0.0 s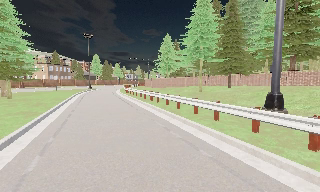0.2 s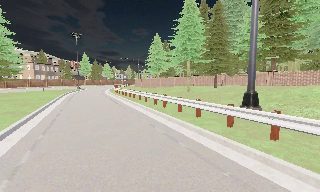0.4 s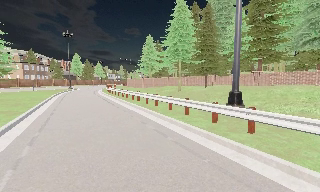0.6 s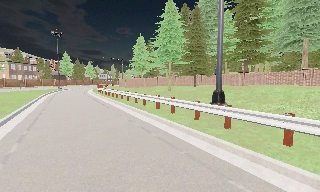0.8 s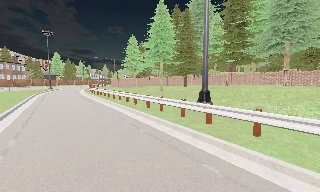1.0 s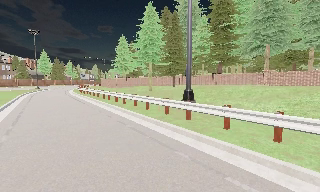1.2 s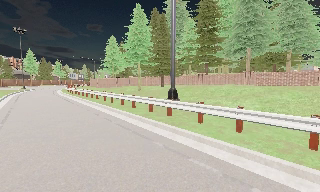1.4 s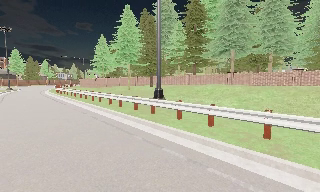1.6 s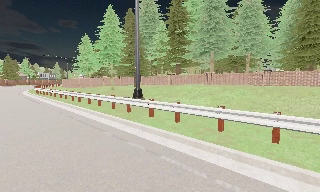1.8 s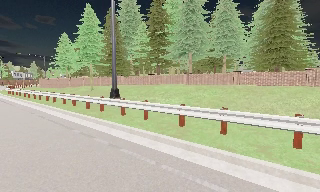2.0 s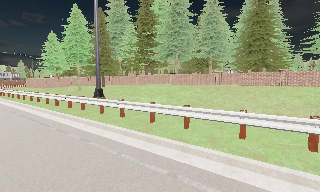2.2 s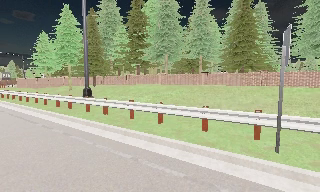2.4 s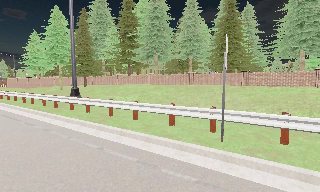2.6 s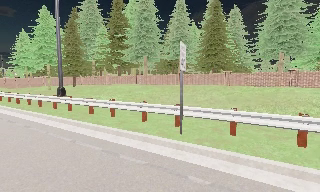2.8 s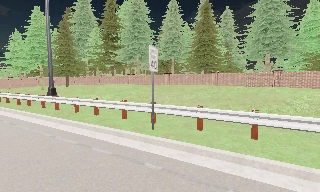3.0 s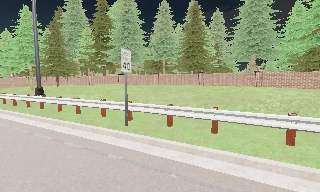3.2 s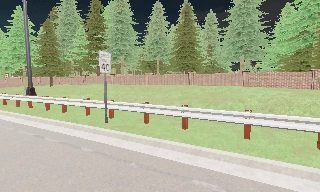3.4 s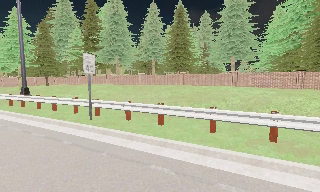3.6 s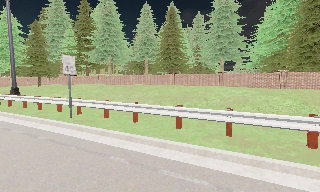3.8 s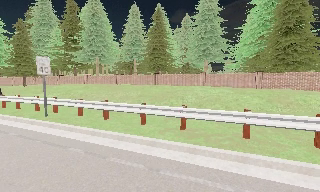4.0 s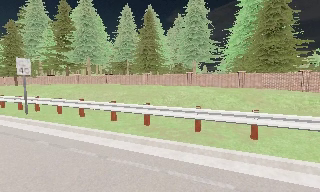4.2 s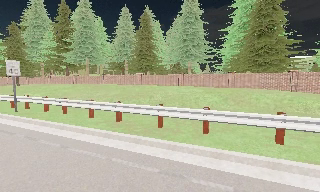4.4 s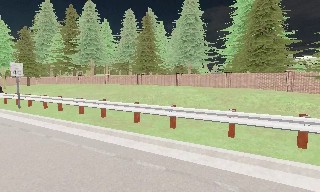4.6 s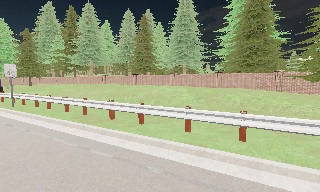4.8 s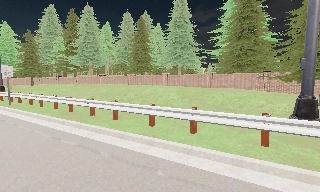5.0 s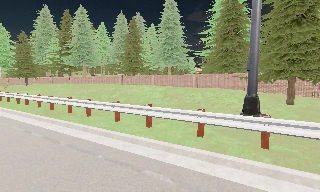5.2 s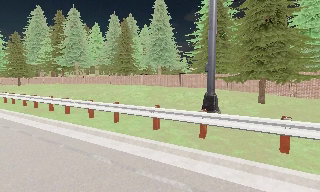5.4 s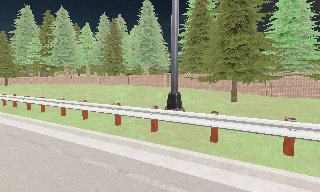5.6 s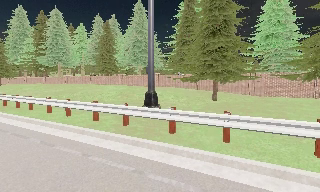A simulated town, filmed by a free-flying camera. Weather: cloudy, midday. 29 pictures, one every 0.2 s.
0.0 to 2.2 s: The camera swings to its right by about 35 degrees, and the scene slides to the left. It travels backward and to its right, about 7 m. It gains speed.
2.2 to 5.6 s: The camera travels to its right and backward, about 19 m, so close, fixed things drift to the left.
The film runs backward here.
